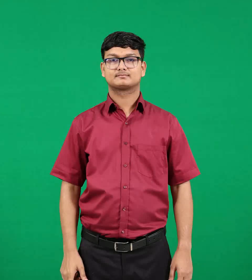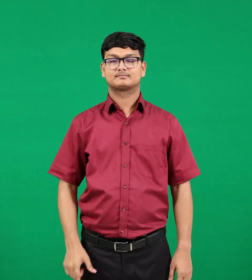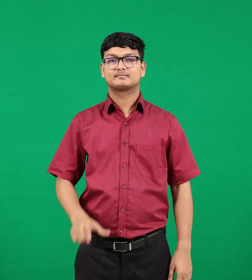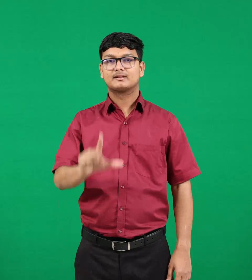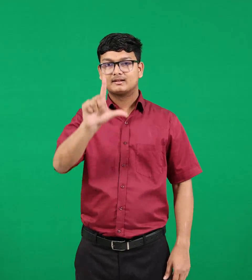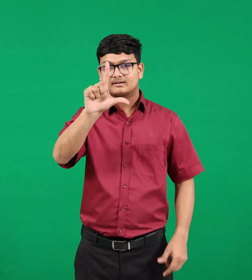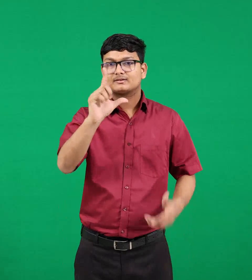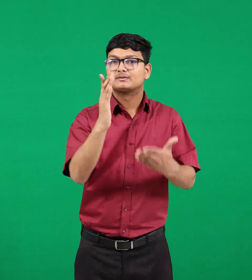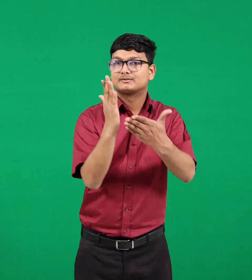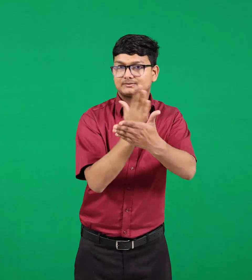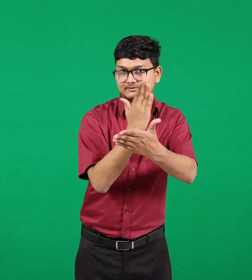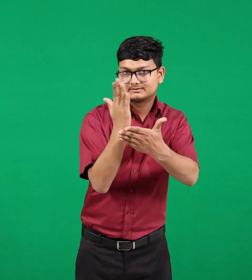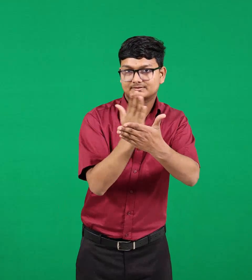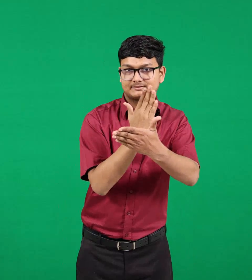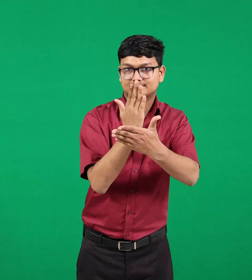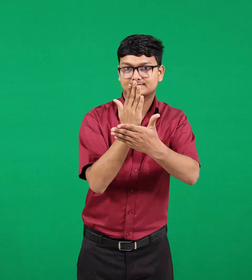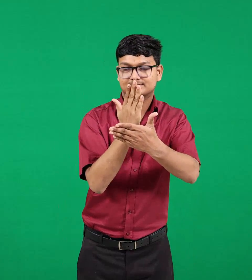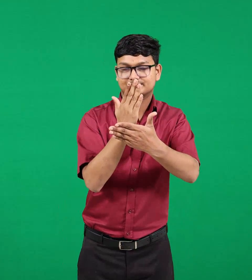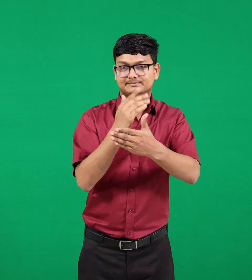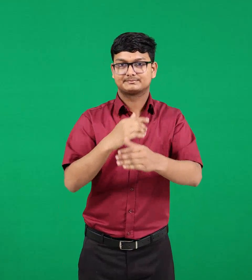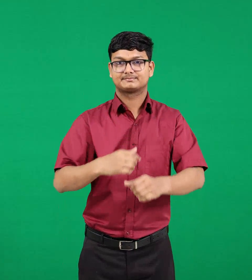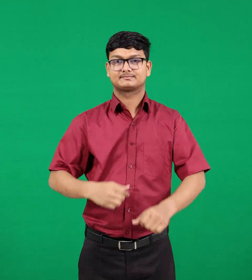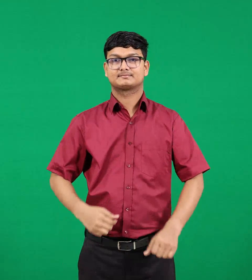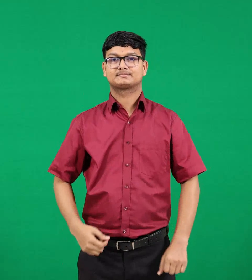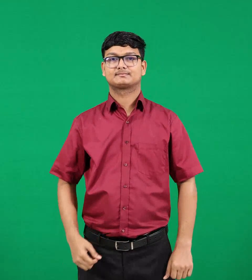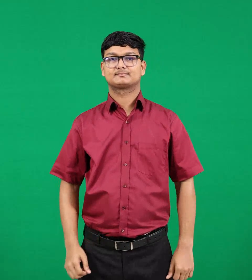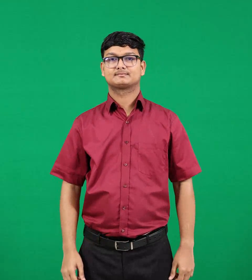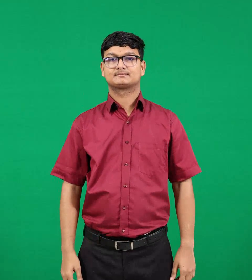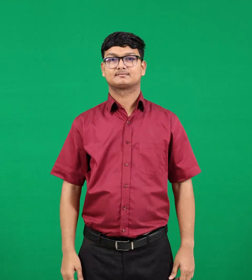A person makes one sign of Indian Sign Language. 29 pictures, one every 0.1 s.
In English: lesson
